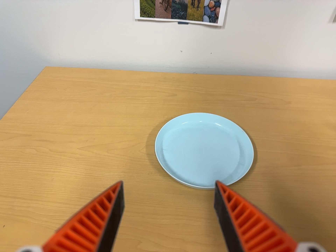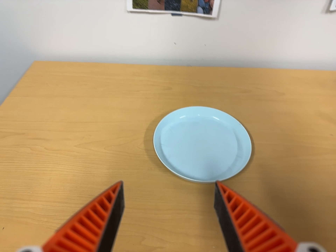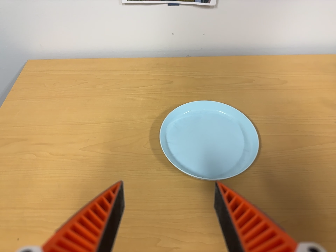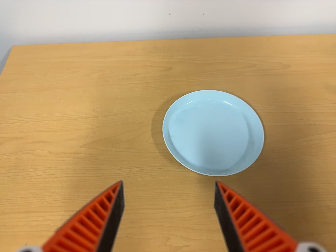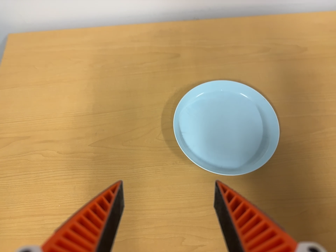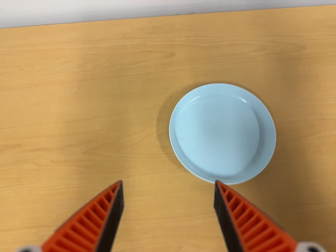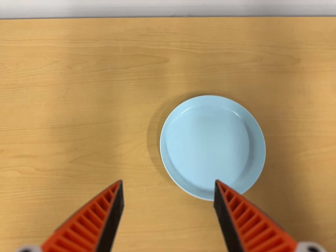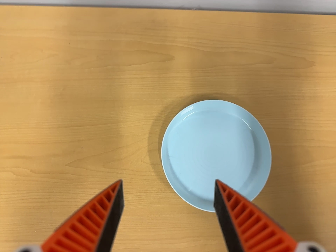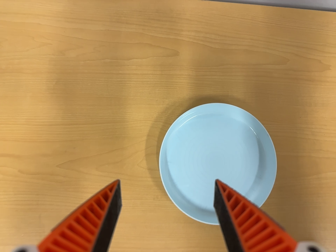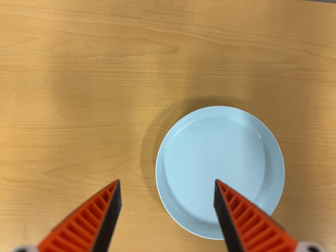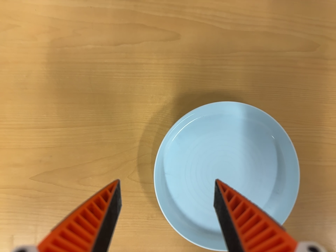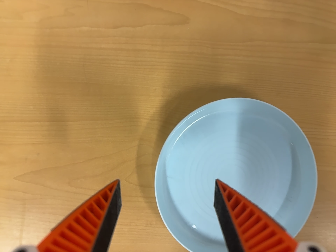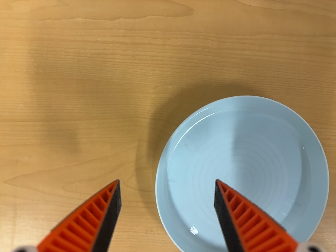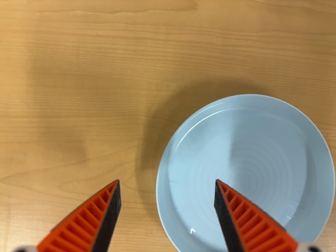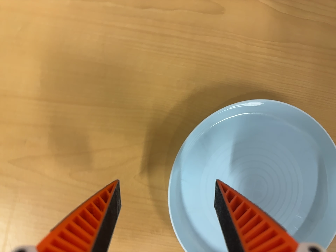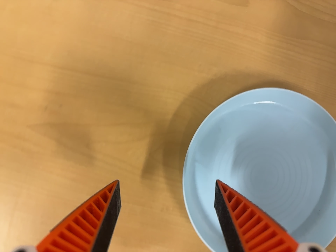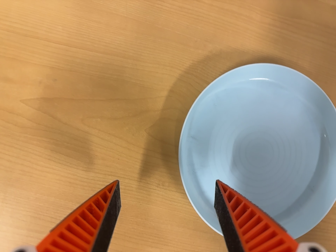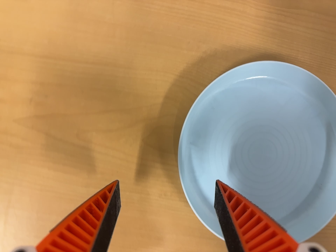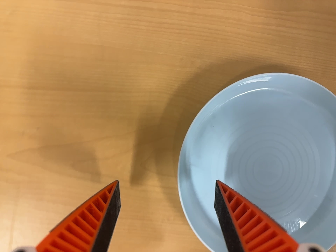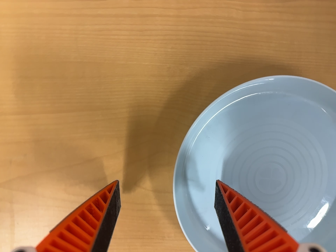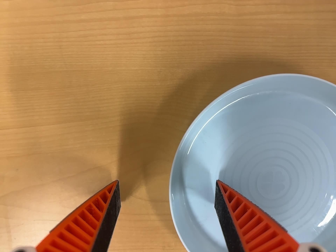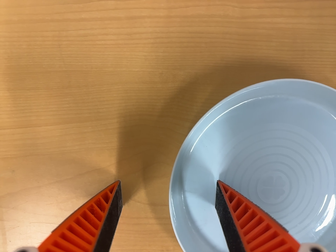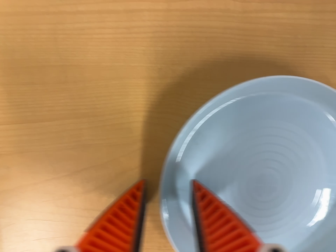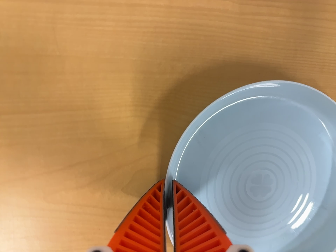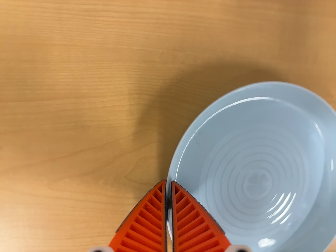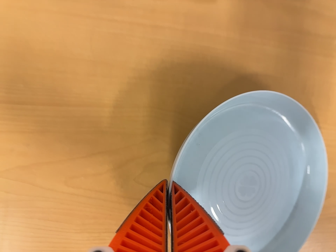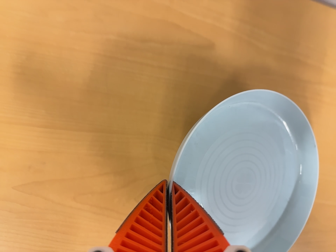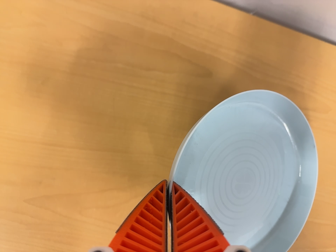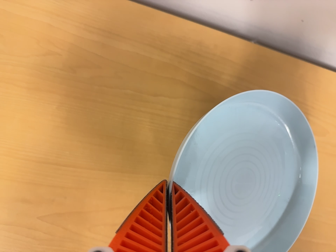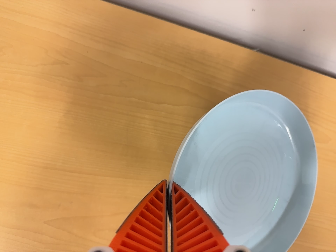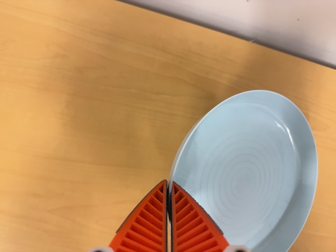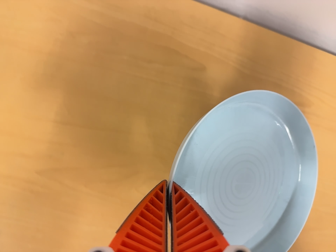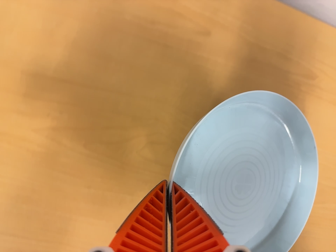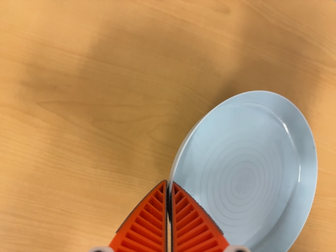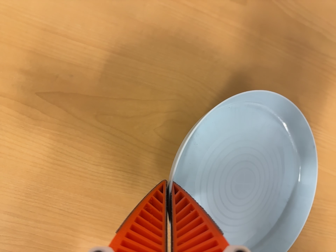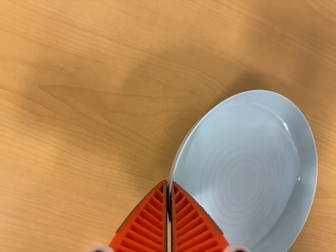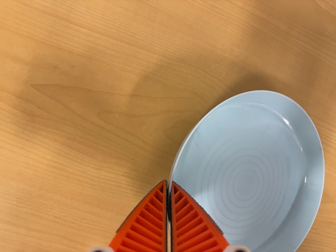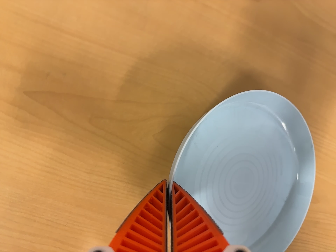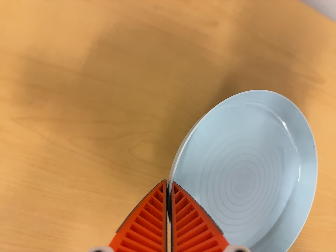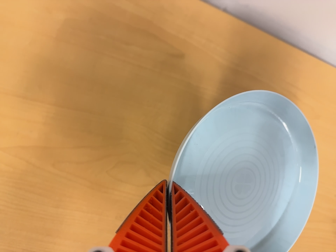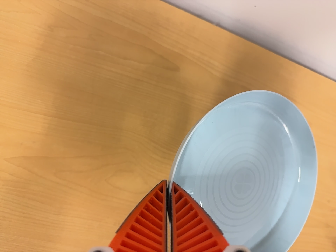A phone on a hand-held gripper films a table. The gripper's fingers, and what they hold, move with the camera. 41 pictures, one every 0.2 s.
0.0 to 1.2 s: The camera pans to its right by about 10 degrees. It travels toward the top of its view and to its left, about 24 cm. Its aim tips toward the bottom of its view by about 30 degrees.
1.2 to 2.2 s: The camera travels forward and toward the top of its view, about 20 cm, so what stands in front looms larger. Its aim tips toward the bottom of its view by about 15 degrees.
2.2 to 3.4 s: The camera travels toward the bottom of its view and to its left, about 8 cm, so close, fixed things drift upward.
3.4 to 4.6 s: The camera travels toward the top of its view and forward, about 9 cm. Its aim tips toward the bottom of its view by about 10 degrees. It rolls about its line of sight by about 10 degrees, and the scene rotates counterclockwise.
4.6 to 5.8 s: The camera travels backward, about 14 cm, so what stands in front gets smaller. Its aim tips toward the top of its view by about 15 degrees, and the scene shifts downward. It rolls about its line of sight by about 10 degrees, and the scene rotates clockwise.
5.8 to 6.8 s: The camera travels toward the bottom of its view, about 16 cm, so close, fixed things drift upward.
6.8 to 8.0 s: The camera travels backward and to its right, about 8 cm, so what stands in front gets smaller.
The film runs forward here.
